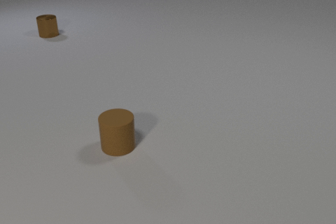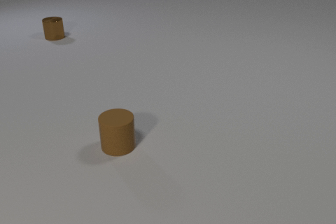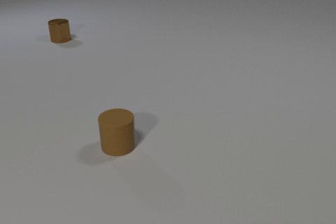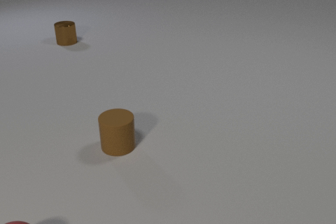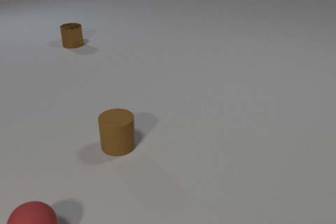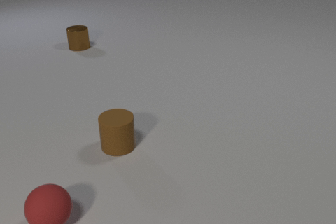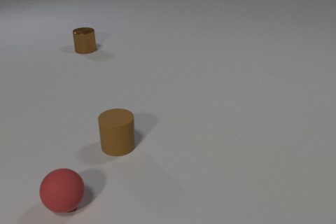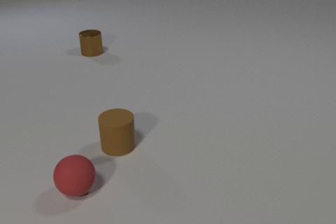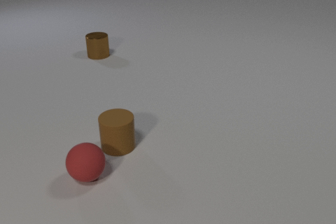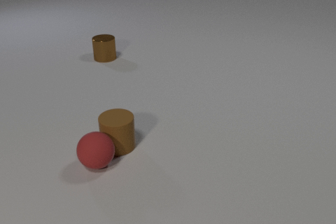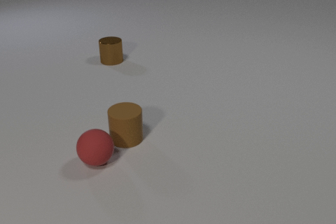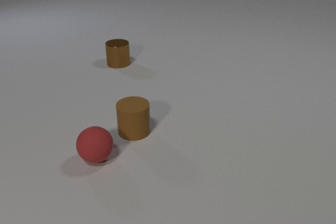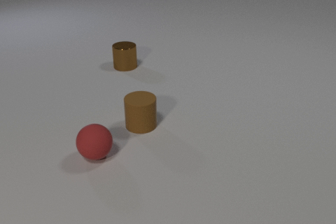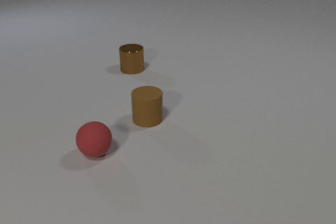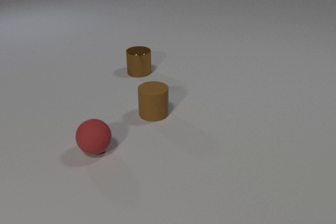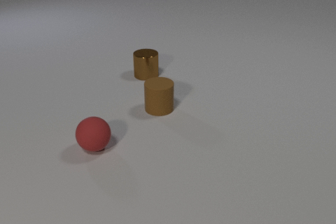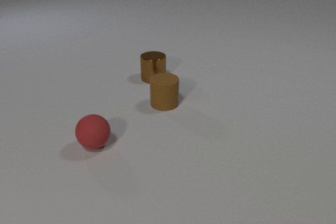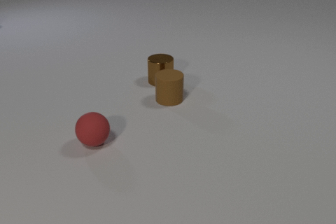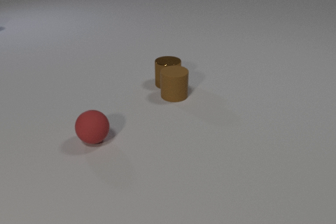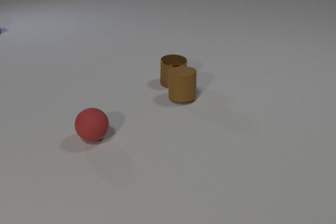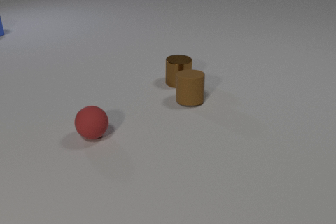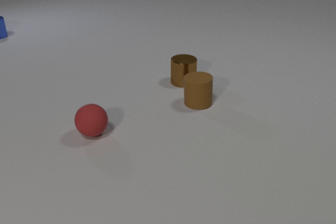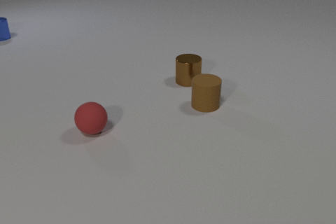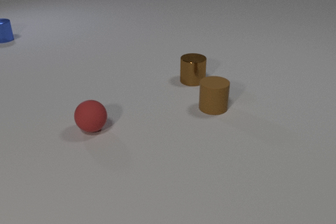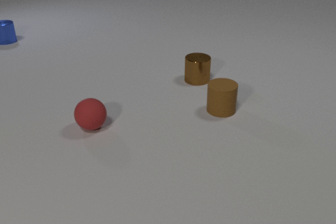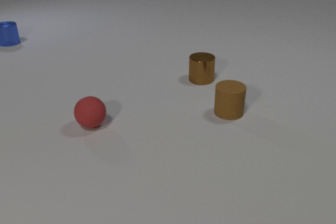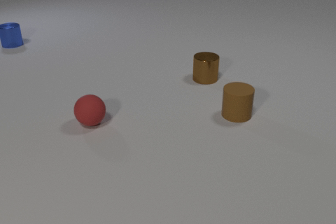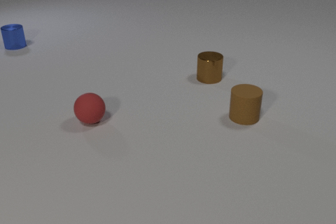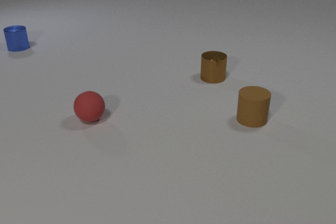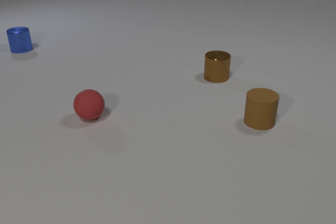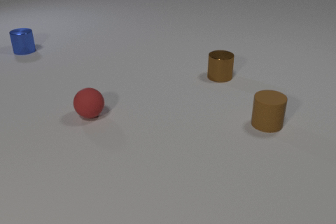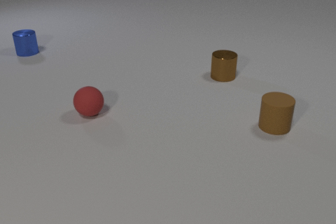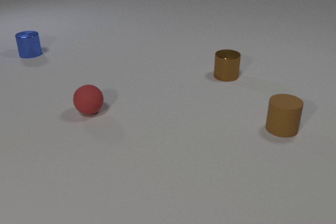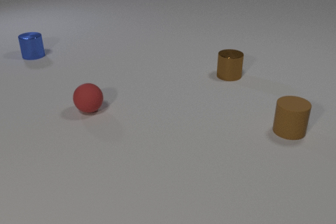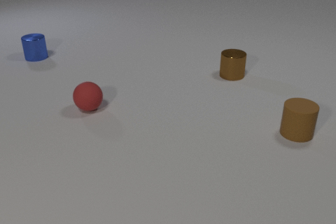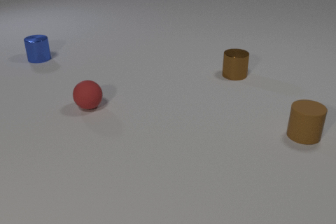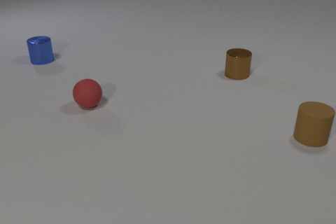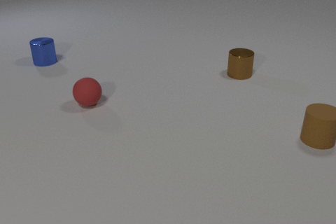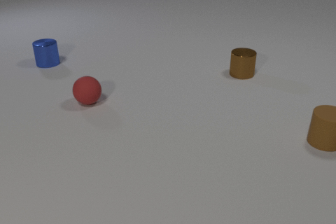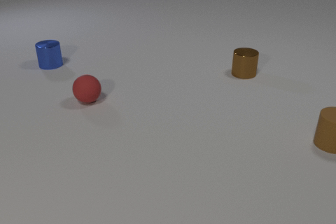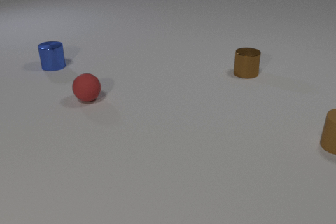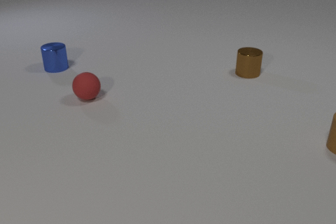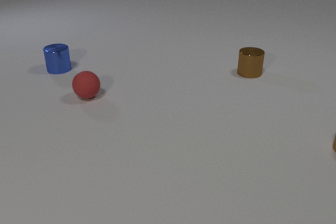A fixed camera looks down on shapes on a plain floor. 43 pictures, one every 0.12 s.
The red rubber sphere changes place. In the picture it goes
away from the camera.
The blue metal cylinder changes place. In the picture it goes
toward the camera.
0.00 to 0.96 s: The red rubber sphere comes in at the bottom edge, rolls away from the camera and to the right. The brown metal cylinder slides toward the camera and to the right.
0.96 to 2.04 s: The red rubber sphere rolls away from the camera. The brown rubber cylinder slides away from the camera and to the right. The brown metal cylinder slides toward the camera and to the right. The red rubber sphere and the brown rubber cylinder collide.
2.04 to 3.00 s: The red rubber sphere rolls away from the camera. The brown rubber cylinder slides to the right. The blue metal cylinder comes in at the left edge, slides toward the camera and to the right. The brown metal cylinder slides to the right. The brown rubber cylinder and the brown metal cylinder collide.
3.00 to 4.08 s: The red rubber sphere rolls away from the camera. The brown rubber cylinder slides to the right. The blue metal cylinder slides toward the camera and to the right. The brown metal cylinder slides to the right and away from the camera.
4.08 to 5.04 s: The red rubber sphere rolls away from the camera. The brown rubber cylinder slides to the right. The blue metal cylinder slides toward the camera and to the right. The brown metal cylinder slides to the right and away from the camera.
What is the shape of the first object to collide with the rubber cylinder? sphere.
What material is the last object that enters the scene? metal.
How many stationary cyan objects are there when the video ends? 0.
